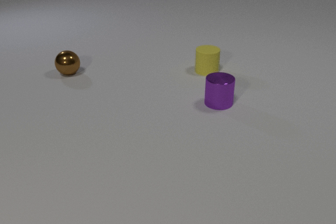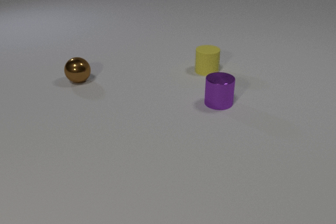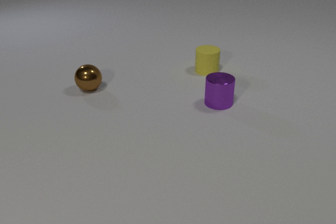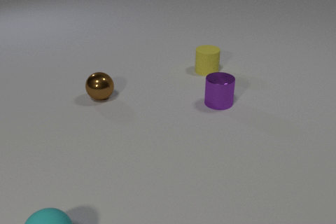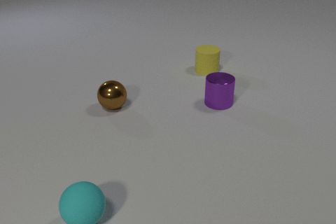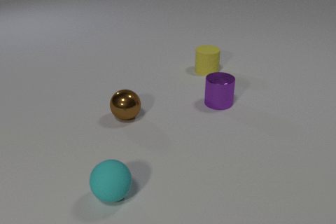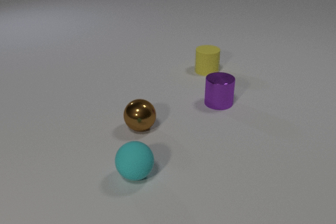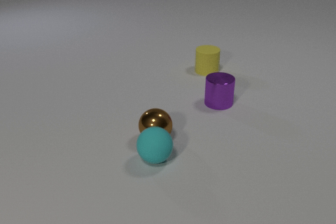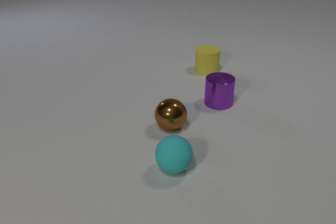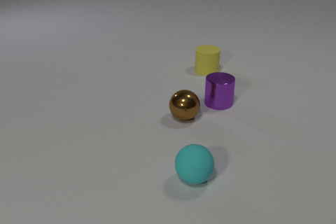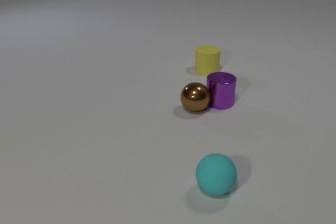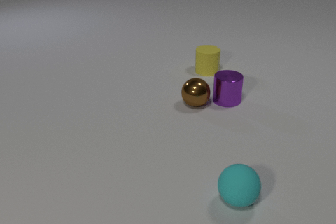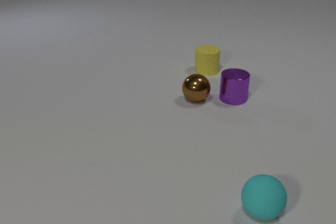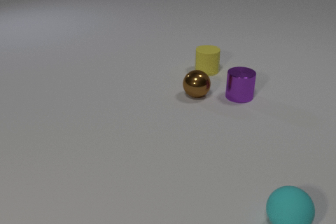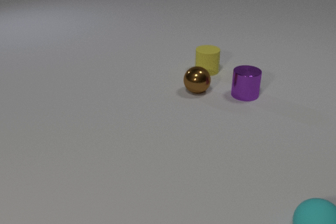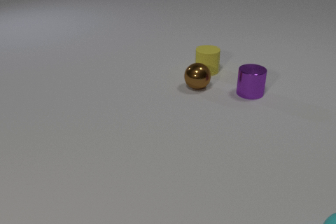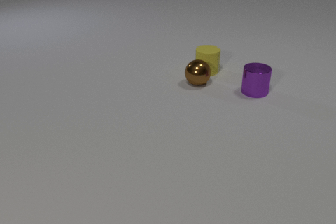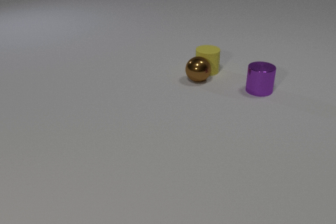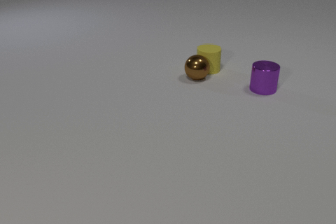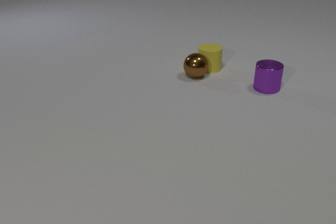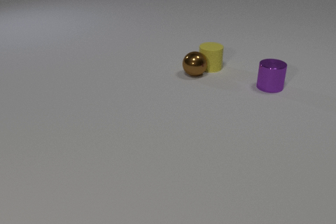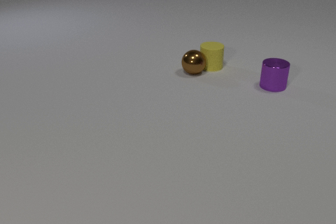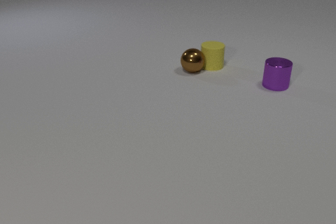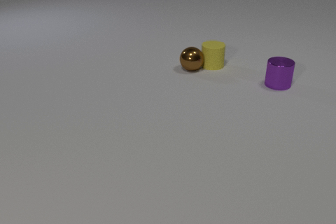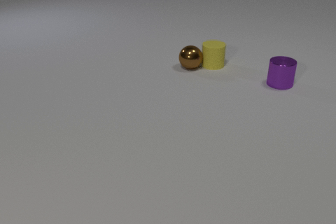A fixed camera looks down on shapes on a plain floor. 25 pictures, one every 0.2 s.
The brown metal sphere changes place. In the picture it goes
to the right.
The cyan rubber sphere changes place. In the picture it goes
to the right.
0.0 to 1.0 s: The cyan rubber sphere comes in at the bottom edge, rolls to the right and away from the camera. The brown metal sphere rolls toward the camera and to the right.
1.0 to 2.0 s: The cyan rubber sphere rolls to the right. The brown metal sphere rolls to the right. The cyan rubber sphere and the brown metal sphere collide. The brown metal sphere and the purple metal cylinder collide.
2.0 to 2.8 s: The cyan rubber sphere rolls to the right and toward the camera. The brown metal sphere rolls away from the camera. The purple metal cylinder slides to the right and away from the camera.
2.8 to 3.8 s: The cyan rubber sphere rolls to the right, leaves at the bottom edge. The brown metal sphere rolls away from the camera. The purple metal cylinder slides to the right and away from the camera. The yellow rubber cylinder slides away from the camera. The brown metal sphere and the yellow rubber cylinder collide.
3.8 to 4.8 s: The brown metal sphere rolls away from the camera. The purple metal cylinder slides away from the camera and to the right. The yellow rubber cylinder slides away from the camera.
What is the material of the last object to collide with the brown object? rubber.
Are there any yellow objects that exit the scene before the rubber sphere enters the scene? no.
What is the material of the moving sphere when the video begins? metal.
